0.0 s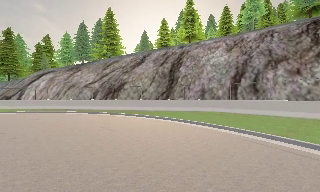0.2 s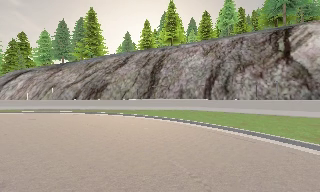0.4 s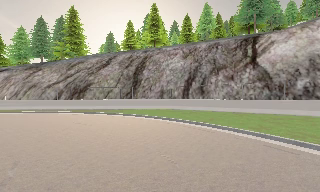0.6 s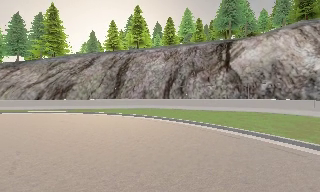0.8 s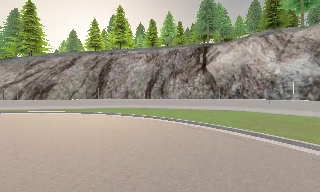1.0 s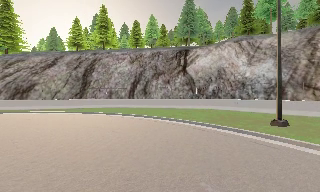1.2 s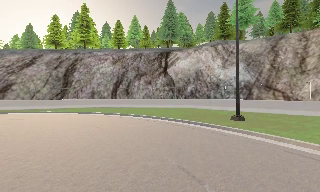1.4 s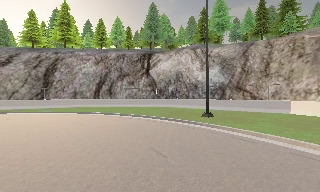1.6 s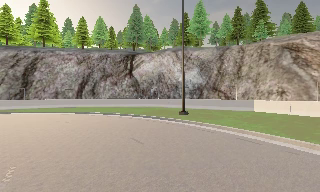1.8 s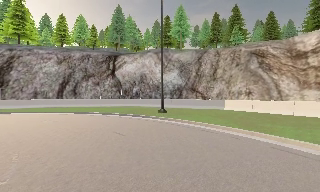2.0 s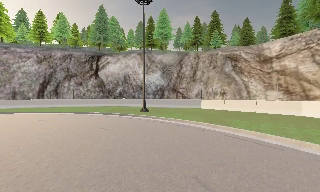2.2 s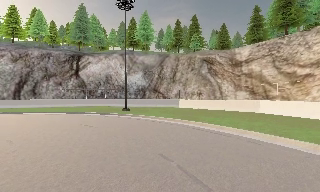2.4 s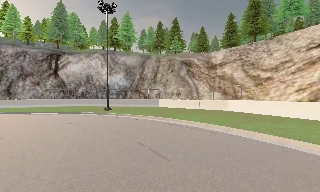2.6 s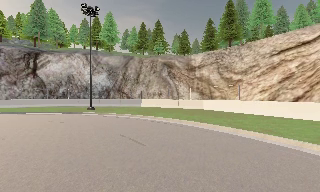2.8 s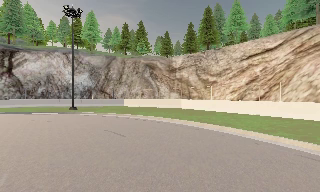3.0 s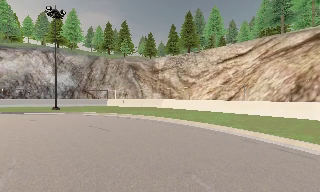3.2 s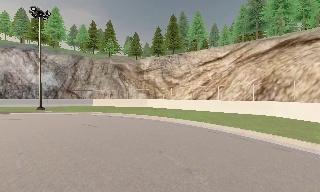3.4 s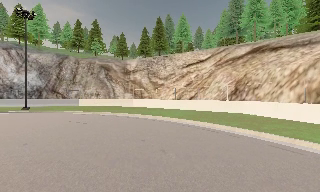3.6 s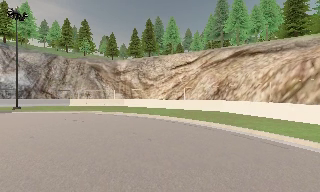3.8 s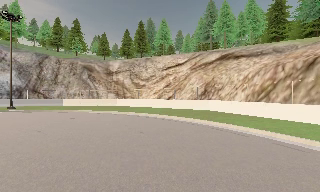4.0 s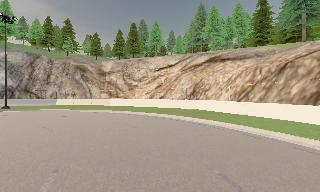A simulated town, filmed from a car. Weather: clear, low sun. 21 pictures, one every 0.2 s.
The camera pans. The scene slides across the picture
to the left.
The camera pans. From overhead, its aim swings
clockwise.
0.0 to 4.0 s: The camera swings to its right by about 105 degrees, and the scene slides to the left. It travels backward, about 25 m.
The film runs backward here.
